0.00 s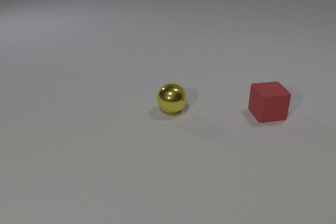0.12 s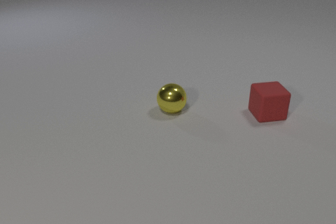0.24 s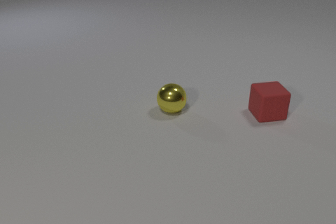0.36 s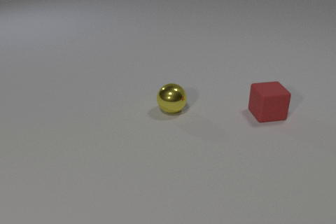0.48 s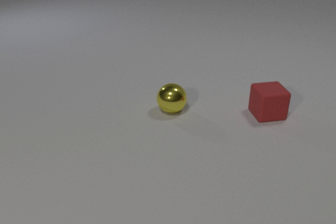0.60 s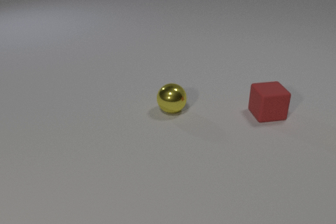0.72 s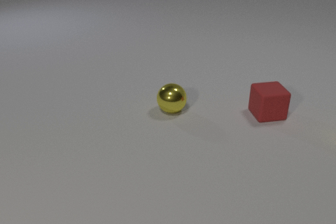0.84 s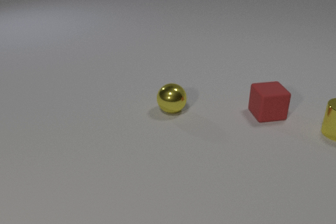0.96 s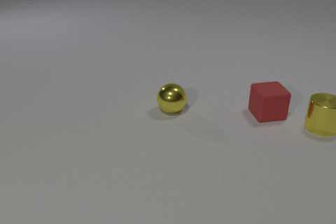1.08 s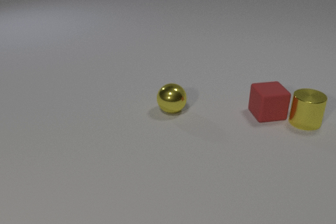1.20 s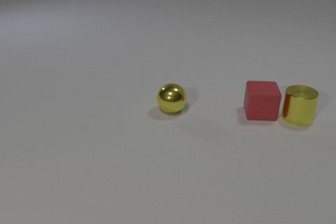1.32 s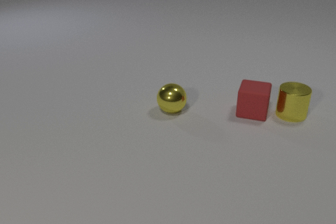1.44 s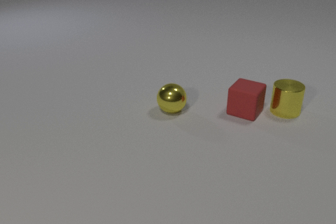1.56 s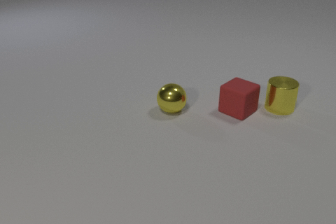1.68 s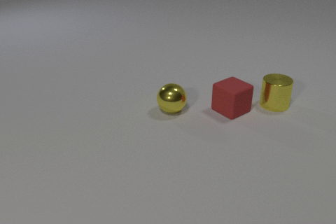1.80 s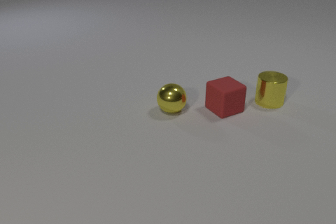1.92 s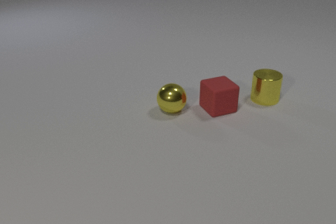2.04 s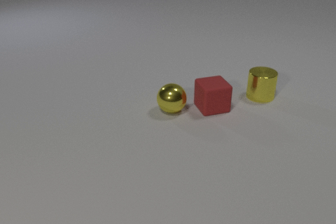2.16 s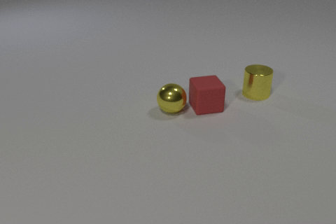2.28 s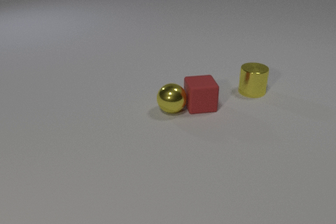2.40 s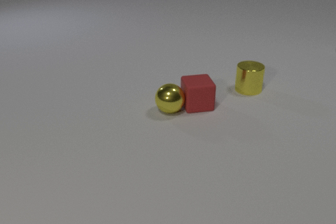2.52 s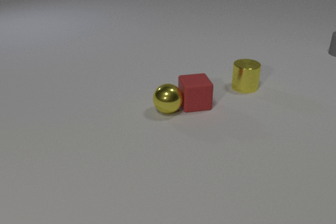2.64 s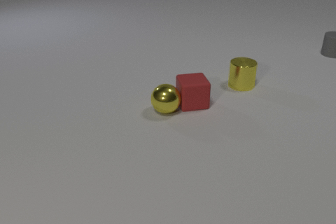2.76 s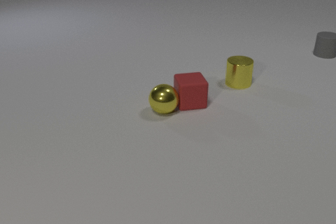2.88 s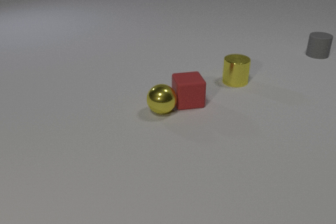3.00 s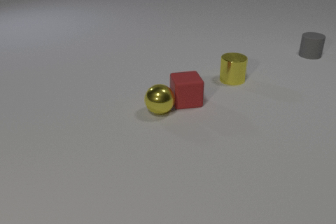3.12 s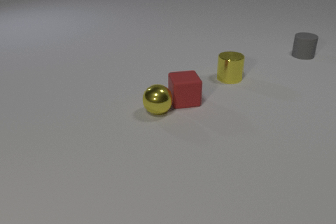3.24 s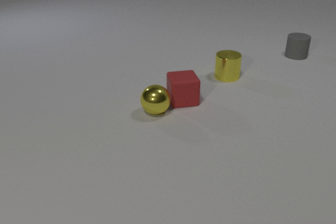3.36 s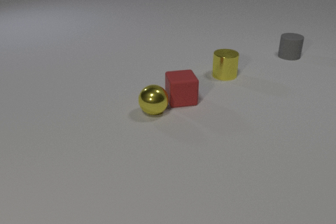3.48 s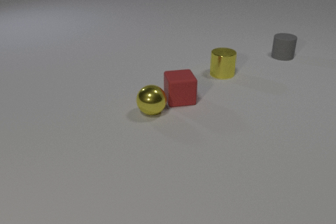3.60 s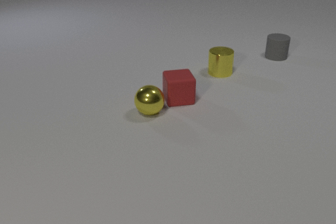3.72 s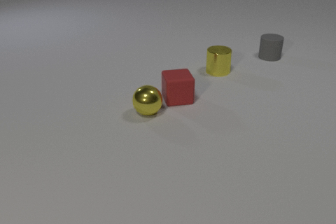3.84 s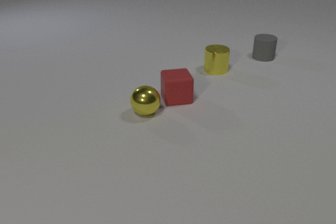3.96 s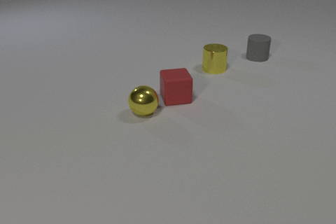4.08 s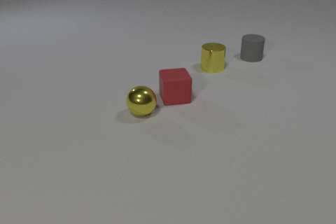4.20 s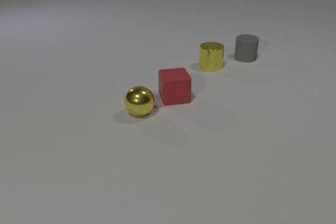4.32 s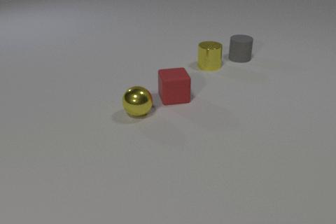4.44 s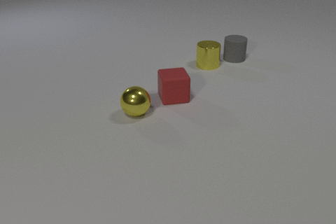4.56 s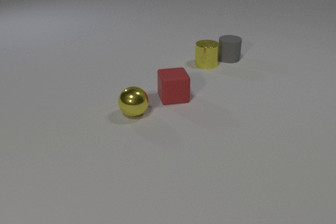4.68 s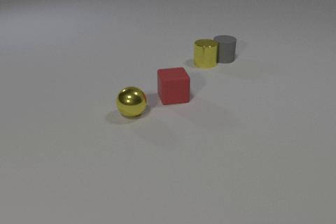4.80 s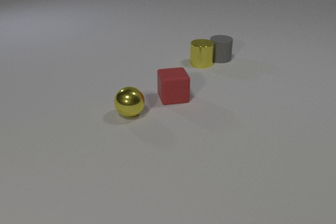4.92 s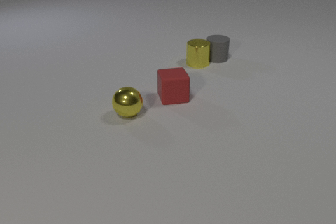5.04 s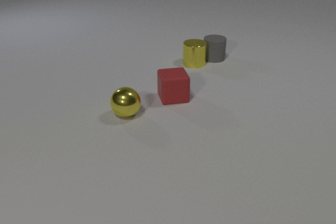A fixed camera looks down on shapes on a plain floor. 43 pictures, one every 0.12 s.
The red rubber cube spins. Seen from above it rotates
clockwise.
The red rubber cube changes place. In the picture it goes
to the left.
0.00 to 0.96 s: The yellow metal cylinder comes in at the right edge, slides to the left.
0.96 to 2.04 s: The yellow metal cylinder slides to the left and away from the camera. The red rubber cube slides to the left, spins so that its near face slides to the left, clockwise seen from above. The yellow metal cylinder and the red rubber cube collide.
2.04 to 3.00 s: The yellow metal cylinder slides away from the camera and to the left. The red rubber cube slides to the left. The gray rubber cylinder comes in at the right edge, slides to the left and toward the camera. The yellow metal sphere rolls to the left. The red rubber cube and the yellow metal sphere collide.
3.00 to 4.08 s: The yellow metal cylinder slides away from the camera and to the left. The red rubber cube slides to the left and away from the camera. The gray rubber cylinder slides to the left and toward the camera. The yellow metal sphere rolls to the left.
4.08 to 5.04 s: The yellow metal cylinder slides to the left and away from the camera. The gray rubber cylinder slides to the left. The yellow metal sphere rolls to the left. The yellow metal cylinder and the gray rubber cylinder collide.
Are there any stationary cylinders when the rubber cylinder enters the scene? no.
What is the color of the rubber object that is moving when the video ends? gray.
How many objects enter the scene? 2.
